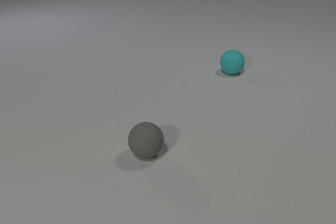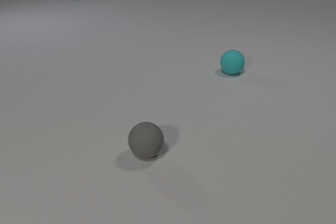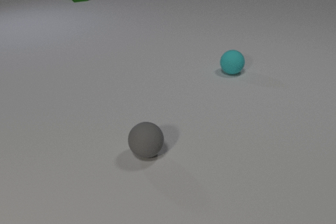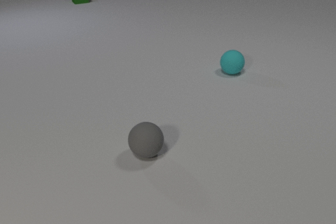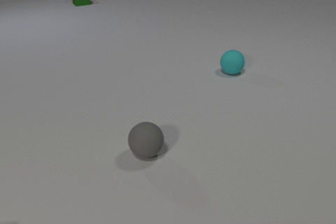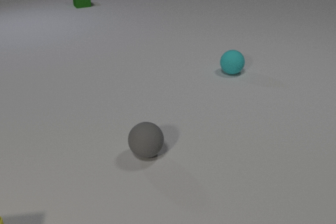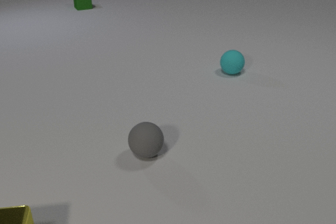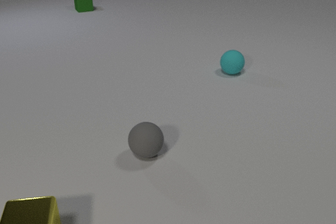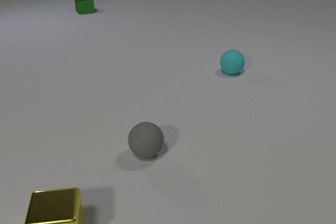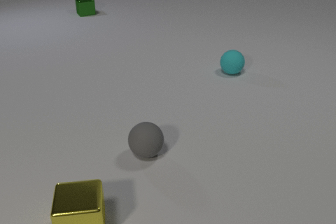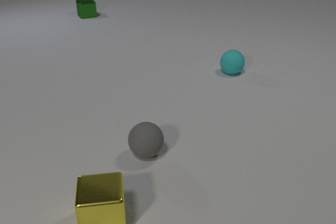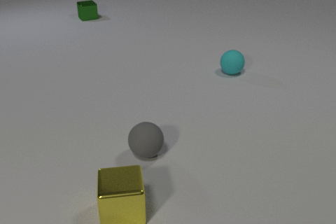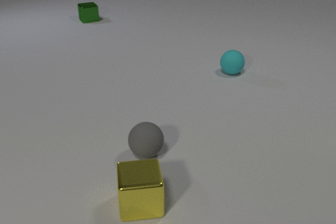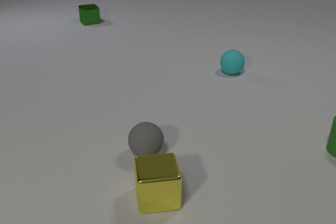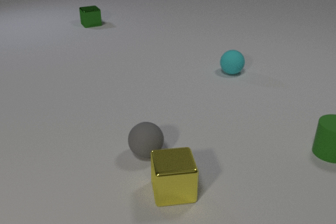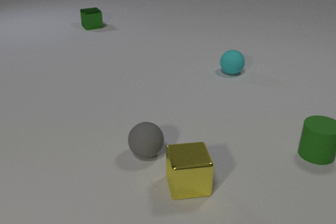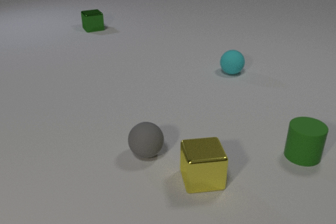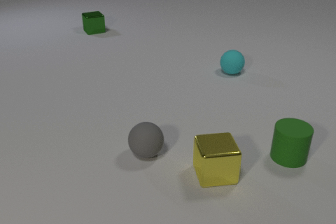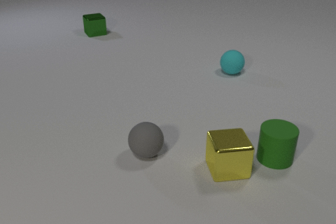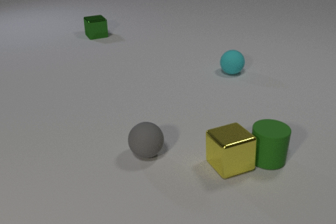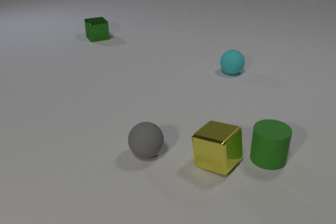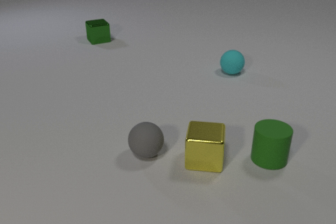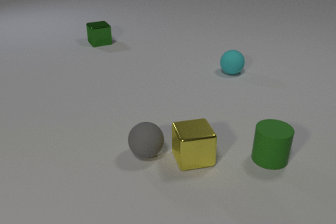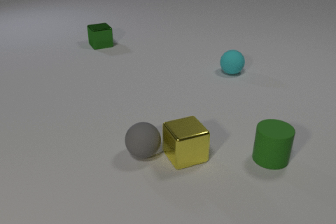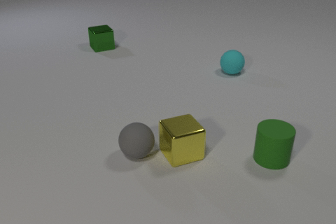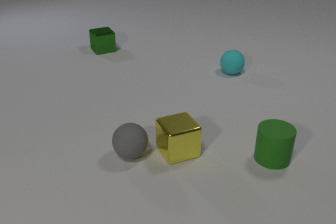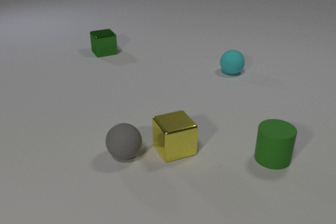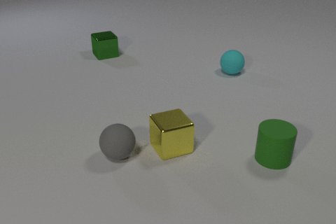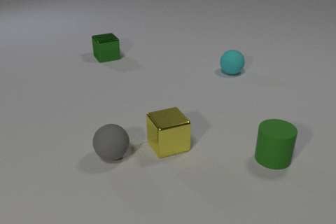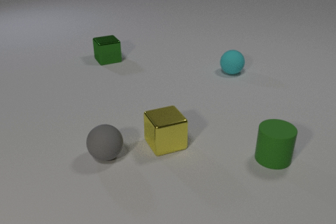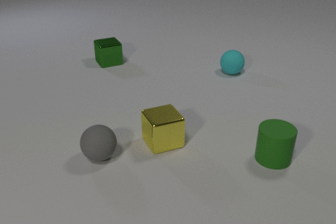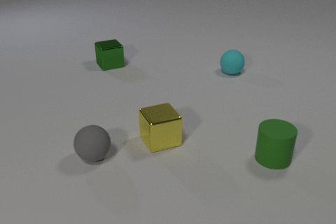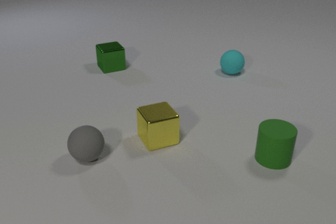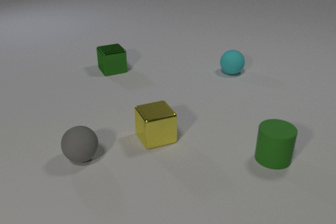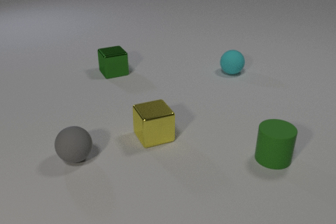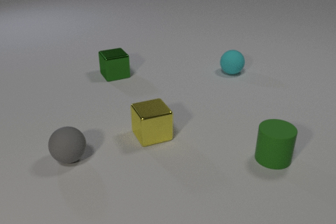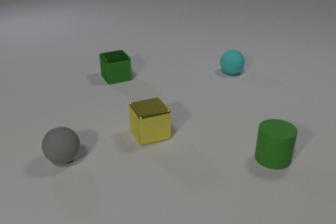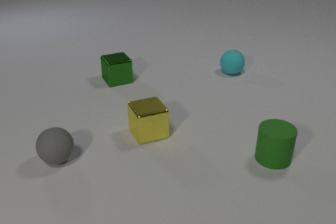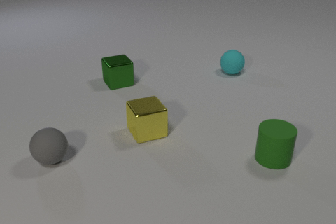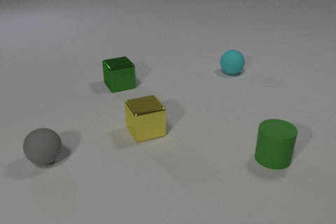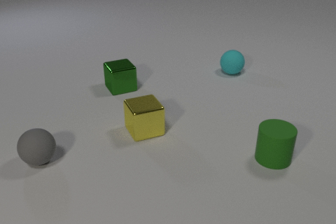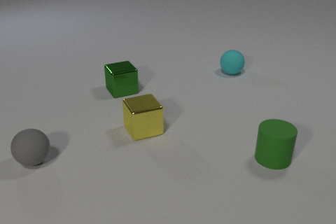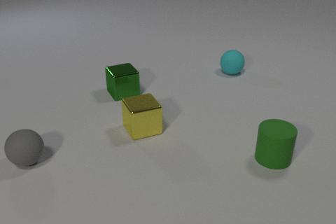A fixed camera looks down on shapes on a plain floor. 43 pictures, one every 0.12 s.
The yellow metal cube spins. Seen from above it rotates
counterclockwise.
The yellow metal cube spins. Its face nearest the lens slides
to the right.
0.00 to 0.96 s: The yellow metal cube comes in at the bottom edge, slides to the right. The green metal cube comes in at the top edge, slides toward the camera.
0.96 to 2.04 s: The yellow metal cube slides to the right and away from the camera. The green rubber cylinder comes in at the right edge, slides to the left and toward the camera. The green metal cube slides toward the camera.
2.04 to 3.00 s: The yellow metal cube slides to the left and away from the camera, spins counterclockwise seen from above by about 105 degrees, its near face sliding to the right. The green rubber cylinder slides to the left and toward the camera. The gray rubber sphere rolls to the left. The green metal cube slides toward the camera. The yellow metal cube and the green rubber cylinder collide. The yellow metal cube and the gray rubber sphere collide.
3.00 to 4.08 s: The yellow metal cube slides away from the camera and to the left. The gray rubber sphere rolls to the left. The green metal cube slides toward the camera.
4.08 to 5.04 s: The yellow metal cube slides away from the camera and to the left. The gray rubber sphere rolls to the left. The green metal cube slides toward the camera.
What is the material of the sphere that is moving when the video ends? rubber.
How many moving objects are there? 4.
What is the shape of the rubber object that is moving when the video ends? sphere.
